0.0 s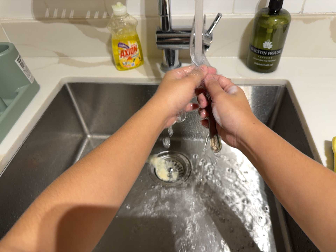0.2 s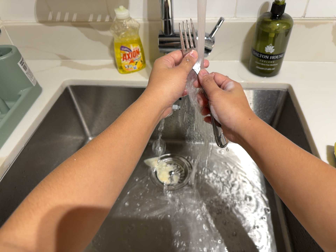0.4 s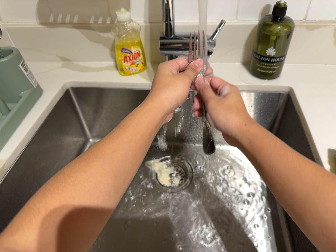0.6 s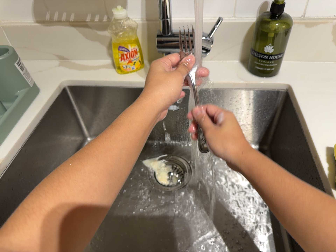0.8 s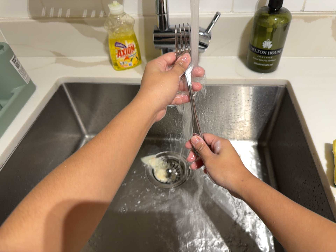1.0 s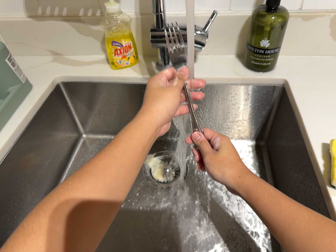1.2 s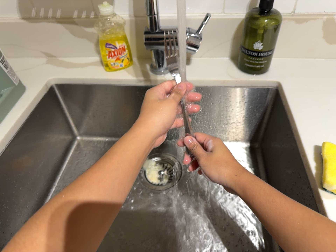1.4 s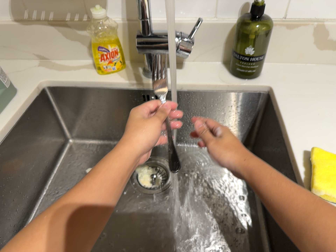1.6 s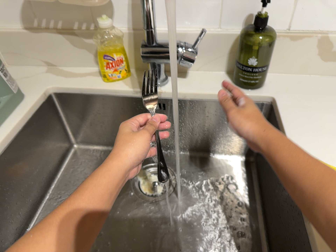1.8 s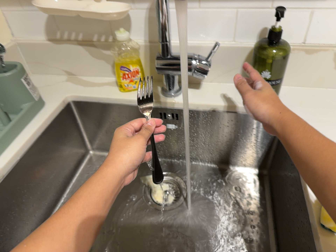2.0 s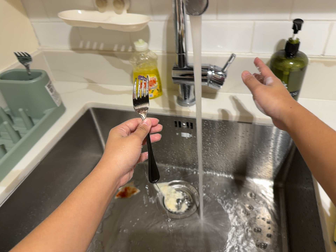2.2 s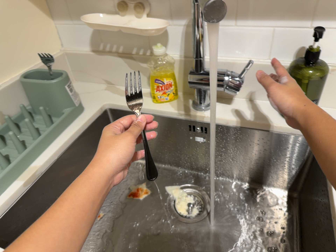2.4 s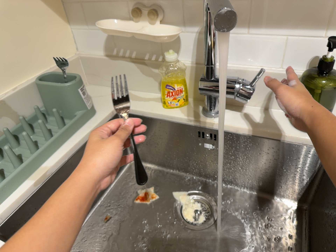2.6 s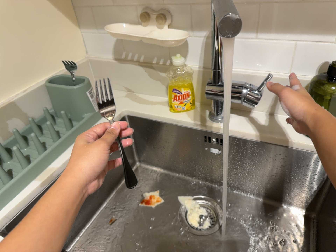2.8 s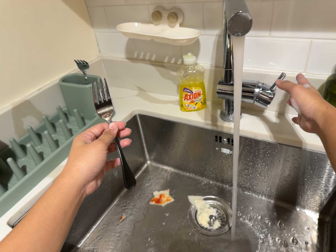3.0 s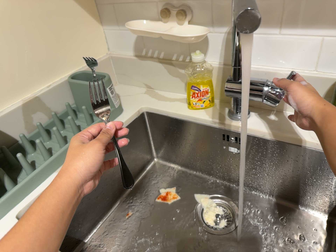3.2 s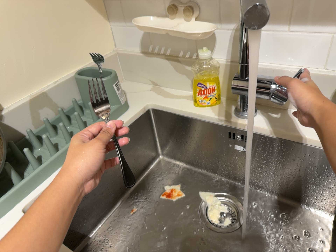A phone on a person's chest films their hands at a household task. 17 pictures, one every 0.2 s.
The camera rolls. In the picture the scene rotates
clockwise.
0.0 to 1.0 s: The camera shifts only a little, or ends up much as it began.
1.0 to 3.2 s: The scene slides to the right, as the camera pans about 25 degrees to its left. It travels to its right, about 8 cm. It rolls about its line of sight by about 15 degrees, and the scene rotates clockwise.
The film runs forward here.
